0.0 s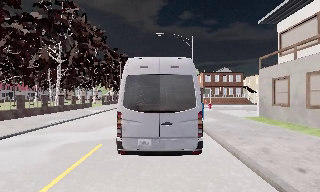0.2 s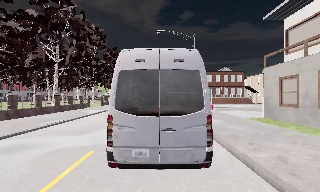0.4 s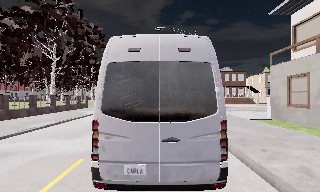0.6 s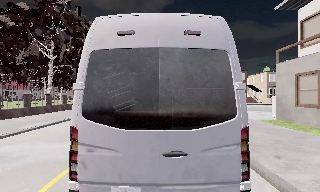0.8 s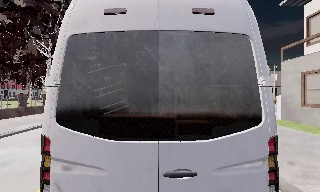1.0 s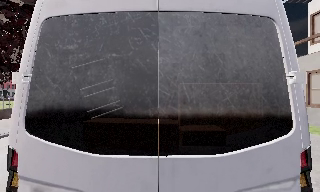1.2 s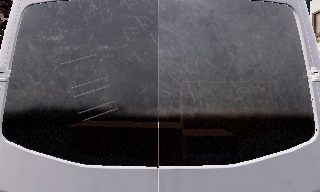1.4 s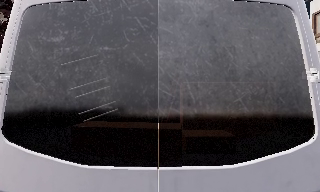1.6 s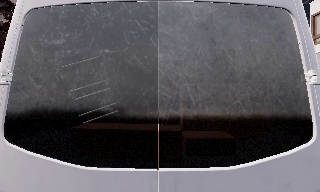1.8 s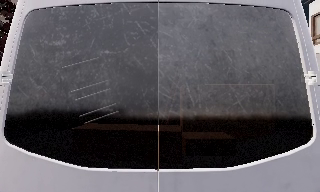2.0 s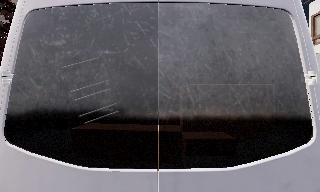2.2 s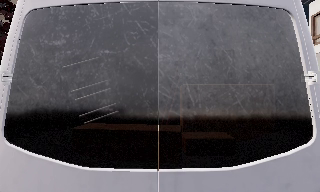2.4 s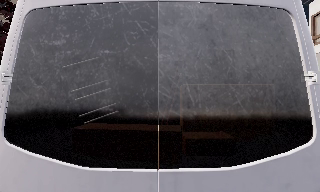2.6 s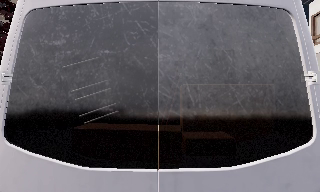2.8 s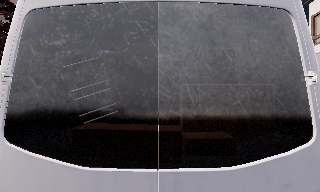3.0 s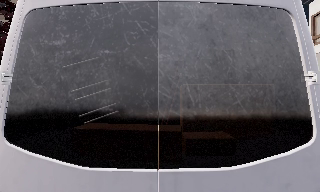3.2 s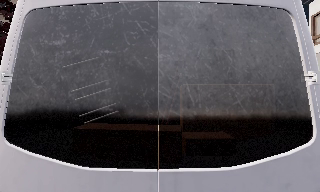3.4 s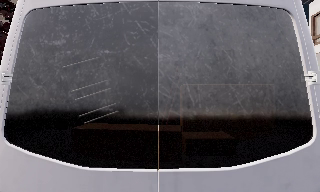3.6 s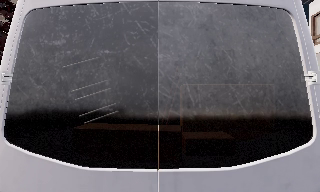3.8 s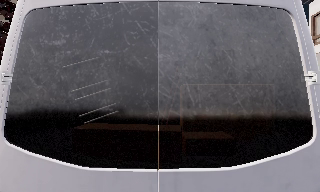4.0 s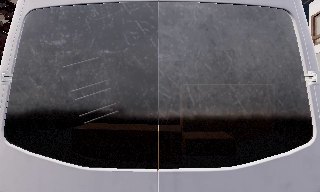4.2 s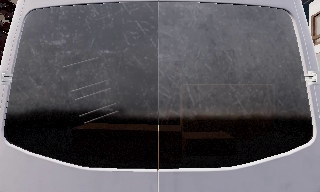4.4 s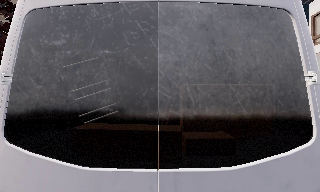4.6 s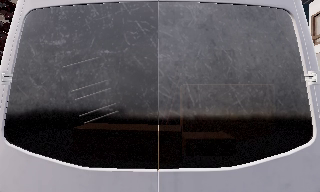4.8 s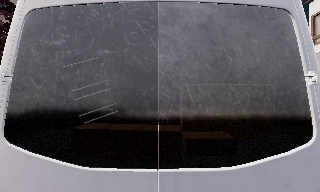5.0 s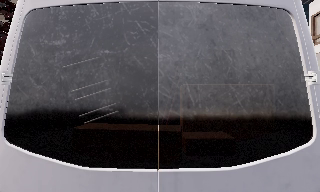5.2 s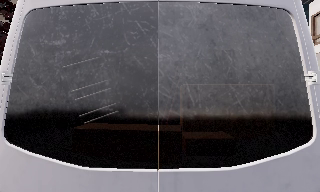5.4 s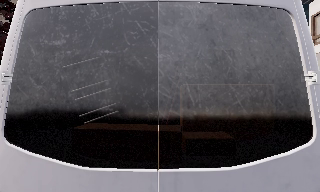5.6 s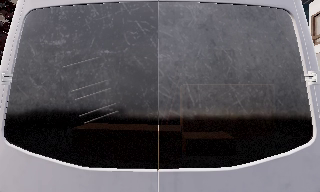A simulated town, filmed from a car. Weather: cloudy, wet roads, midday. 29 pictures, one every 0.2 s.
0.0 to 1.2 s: The camera travels forward, about 2.5 m, so what stands in front looms larger. It loses speed.
1.2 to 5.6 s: The camera keeps its place and its aim.
The film runs forward here.
